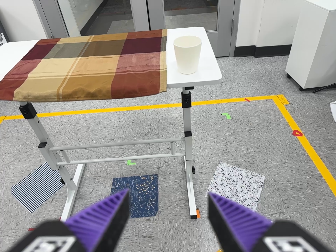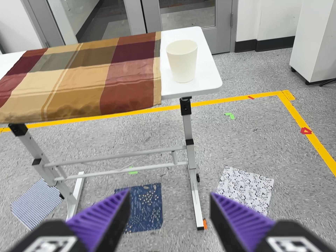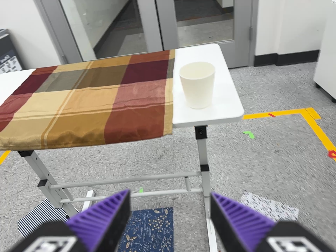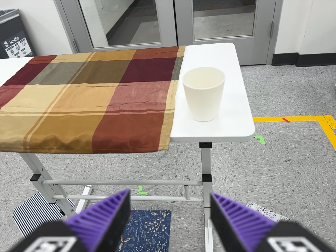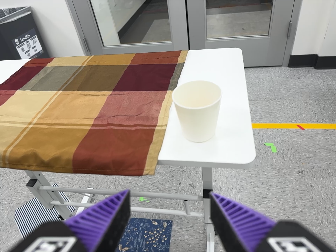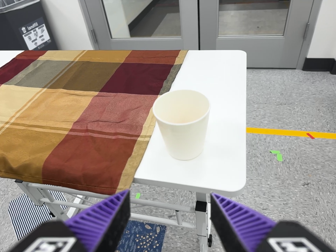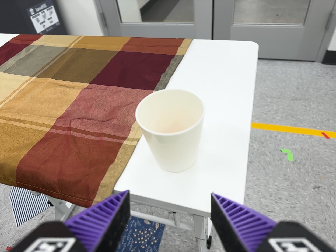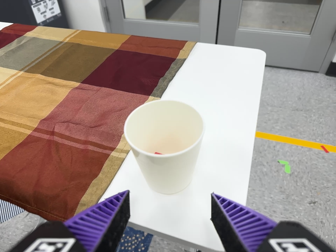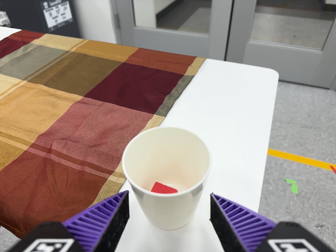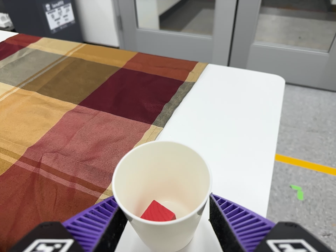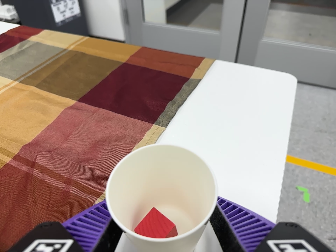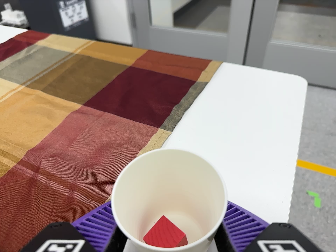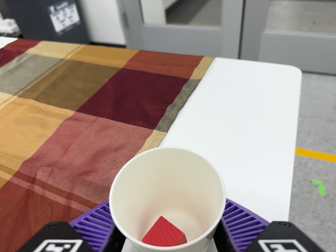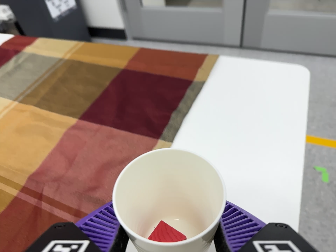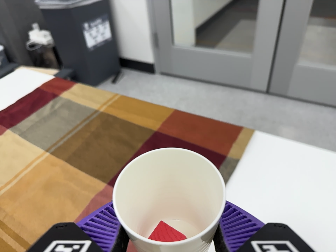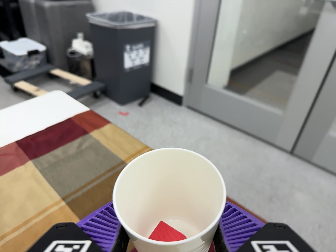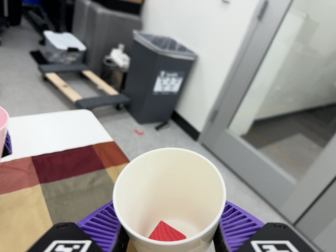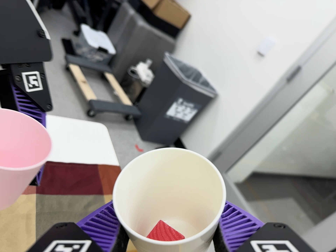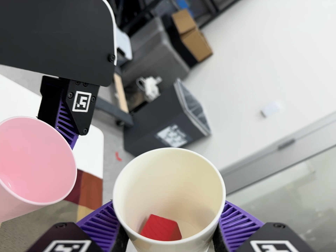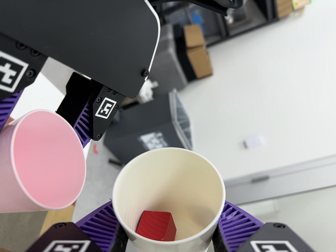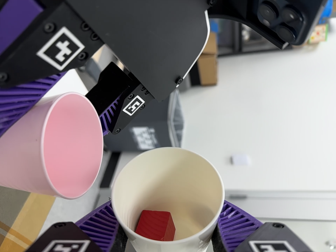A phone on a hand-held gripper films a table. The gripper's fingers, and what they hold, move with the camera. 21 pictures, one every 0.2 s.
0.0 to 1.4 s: The camera pans to its left by about 15 degrees. It travels forward, toward the top of its view and to its right, about 50 cm, so what stands in front looms larger. It rolls about its line of sight by about 15 degrees, and the scene rotates clockwise.
1.4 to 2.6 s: The camera travels toward the top of its view and forward, about 12 cm, so close, fixed things drift downward.
2.6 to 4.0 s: The camera travels toward the top of its view and to its left, about 40 cm, so close, fixed things drift downward. Its aim tips toward the top of its view by about 25 degrees, and the scene shifts downward. It rolls about its line of sight by about 105 degrees, and the scene rotates clockwise.
The film runs forward here.
